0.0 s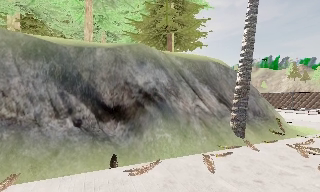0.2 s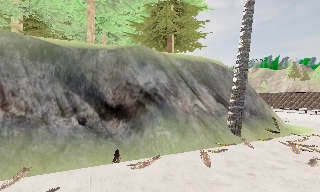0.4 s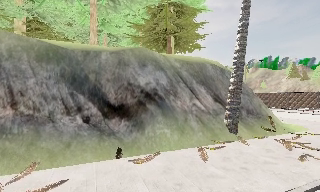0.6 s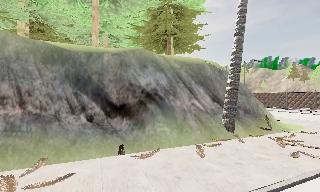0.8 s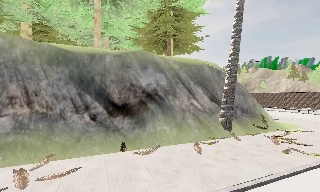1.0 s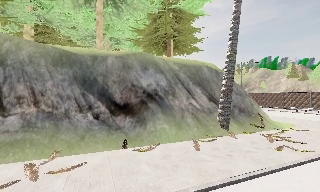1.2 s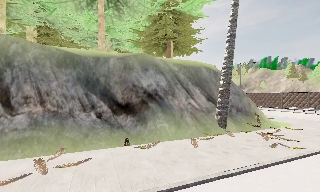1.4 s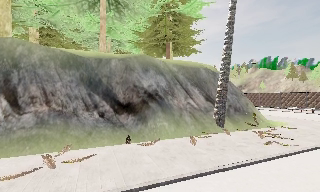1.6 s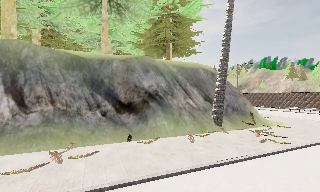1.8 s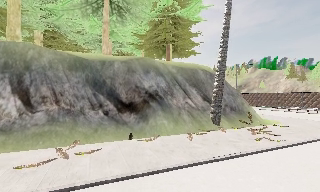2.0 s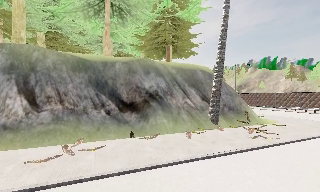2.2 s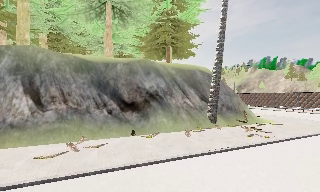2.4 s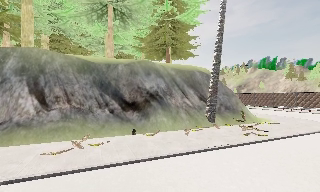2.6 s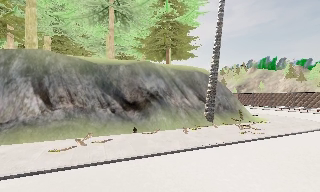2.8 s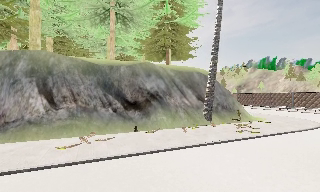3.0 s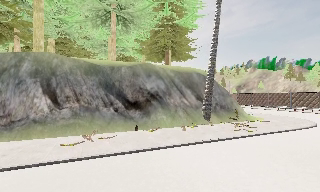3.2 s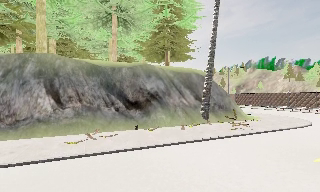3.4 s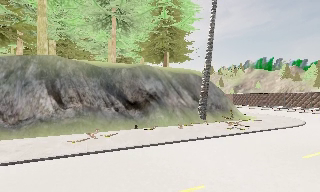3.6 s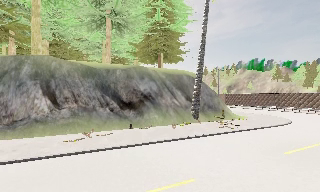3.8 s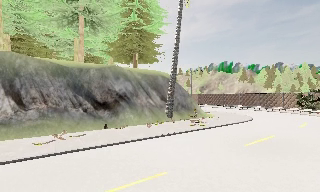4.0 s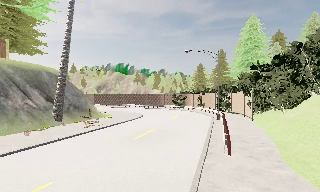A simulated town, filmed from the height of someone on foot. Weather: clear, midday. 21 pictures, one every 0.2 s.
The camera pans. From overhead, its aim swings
clockwise.
The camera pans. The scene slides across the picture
to the left.
0.0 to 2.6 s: The camera travels backward, about 5 m, so what stands in front gets smaller.
2.6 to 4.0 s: The camera swings to its right by about 45 degrees, and the scene slides to the left. It travels backward, about 2.5 m.
The film runs backward here.
